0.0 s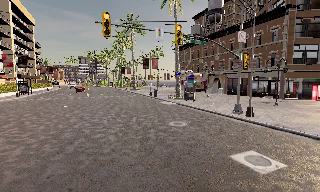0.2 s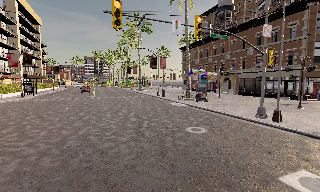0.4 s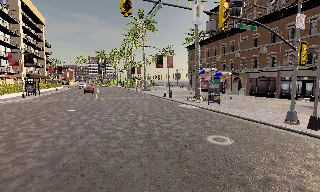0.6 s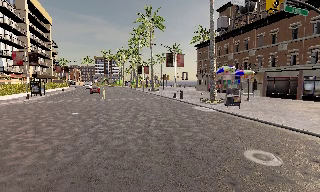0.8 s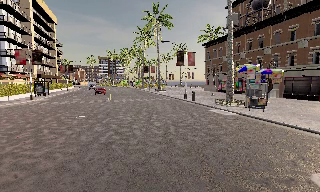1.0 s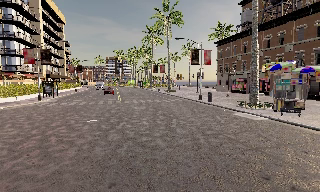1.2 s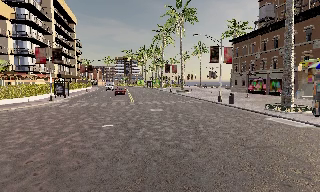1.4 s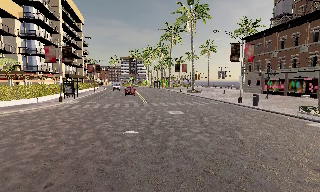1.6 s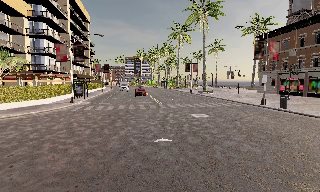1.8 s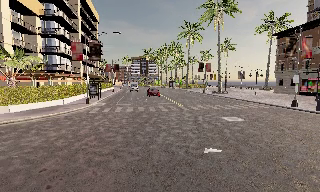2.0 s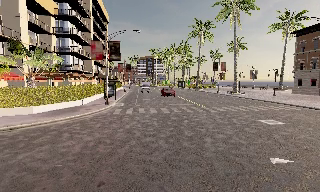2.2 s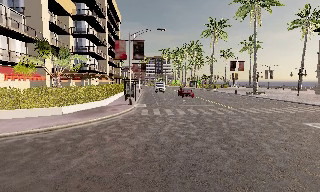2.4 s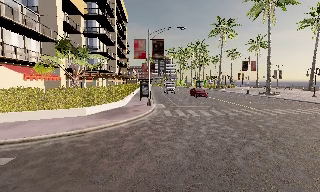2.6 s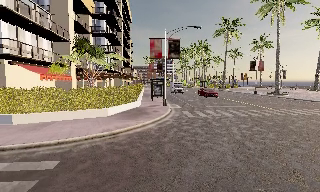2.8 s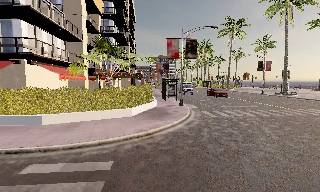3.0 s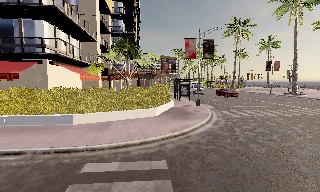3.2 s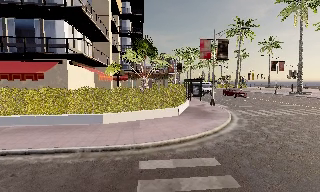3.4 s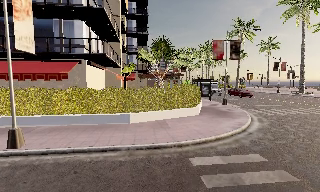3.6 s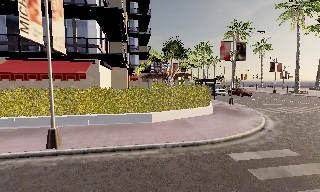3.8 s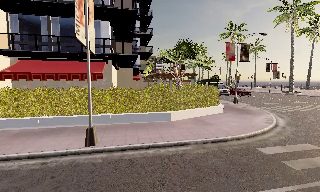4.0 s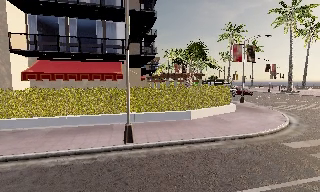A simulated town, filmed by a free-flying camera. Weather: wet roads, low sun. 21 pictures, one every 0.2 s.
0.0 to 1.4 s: The camera pans to its left, which is counterclockwise from overhead, by about 10 degrees. It travels forward and to its left, about 11 m, so what stands in front looms larger.
1.4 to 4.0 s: The camera travels to its left, about 20 m, so close, fixed things drift to the right.
The film runs forward here.
